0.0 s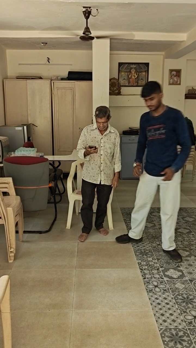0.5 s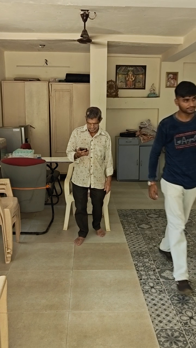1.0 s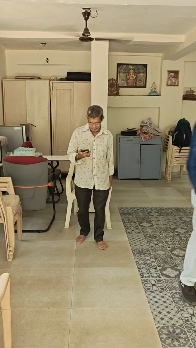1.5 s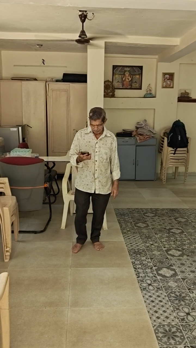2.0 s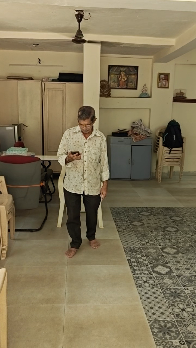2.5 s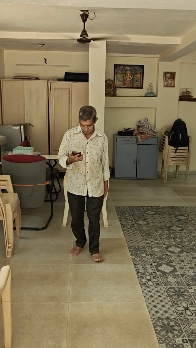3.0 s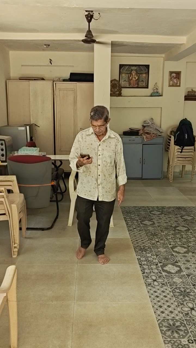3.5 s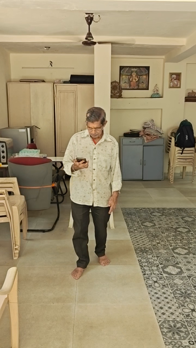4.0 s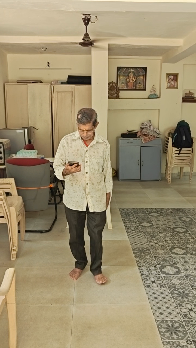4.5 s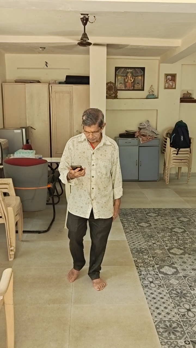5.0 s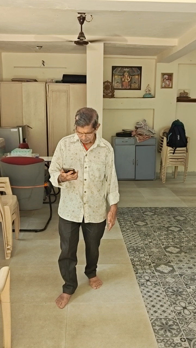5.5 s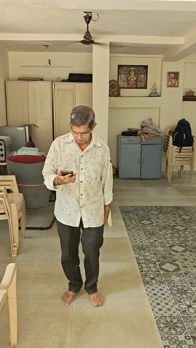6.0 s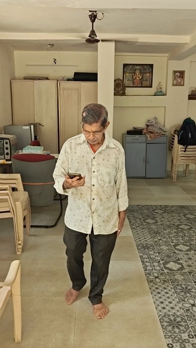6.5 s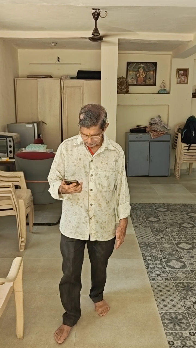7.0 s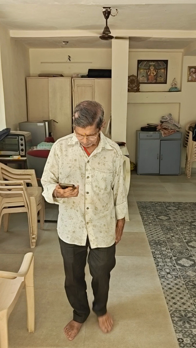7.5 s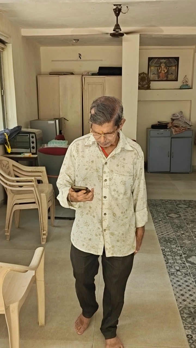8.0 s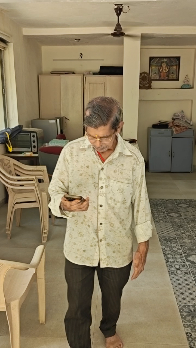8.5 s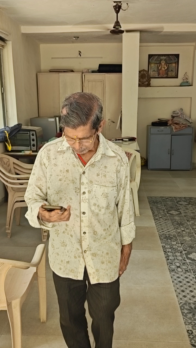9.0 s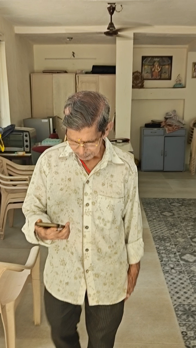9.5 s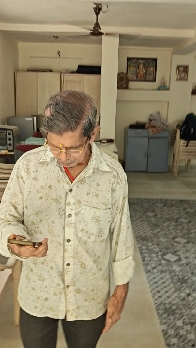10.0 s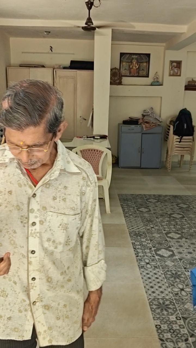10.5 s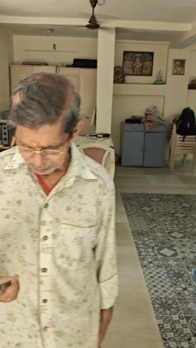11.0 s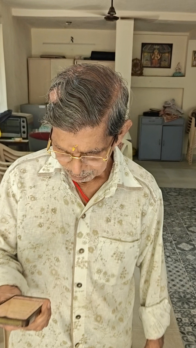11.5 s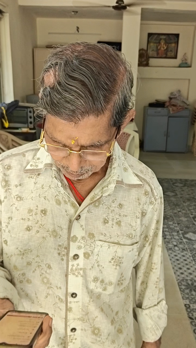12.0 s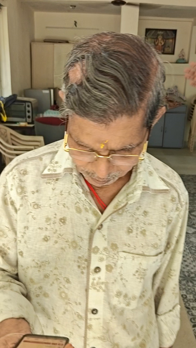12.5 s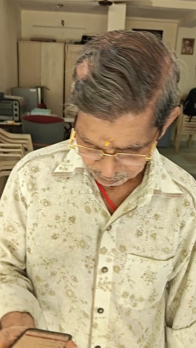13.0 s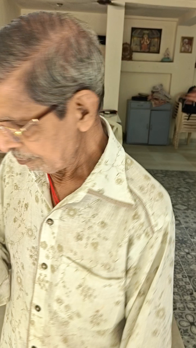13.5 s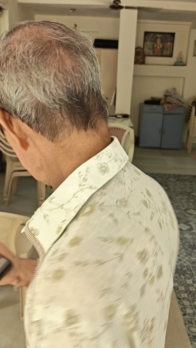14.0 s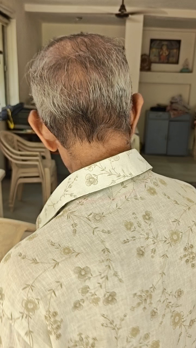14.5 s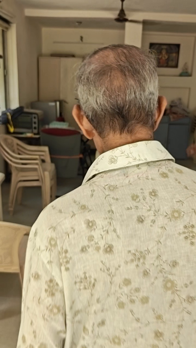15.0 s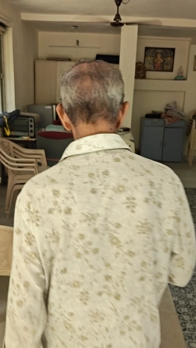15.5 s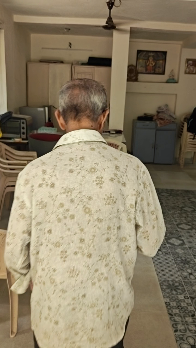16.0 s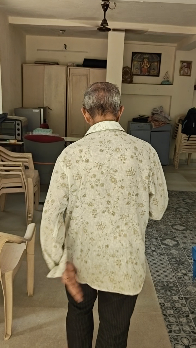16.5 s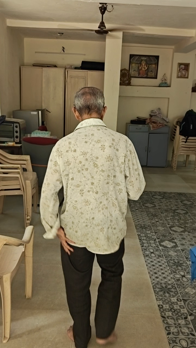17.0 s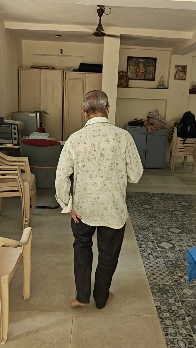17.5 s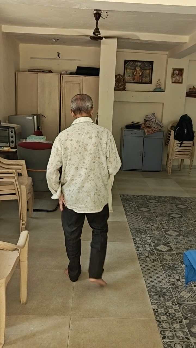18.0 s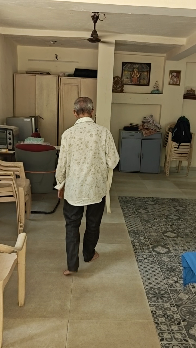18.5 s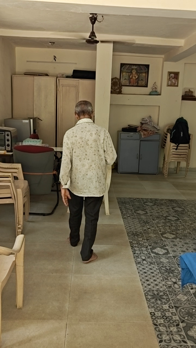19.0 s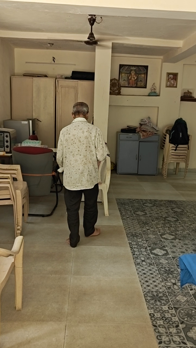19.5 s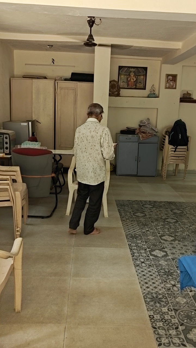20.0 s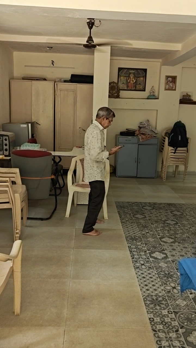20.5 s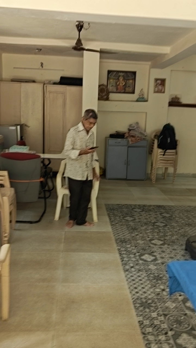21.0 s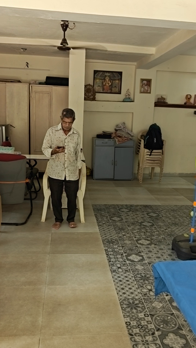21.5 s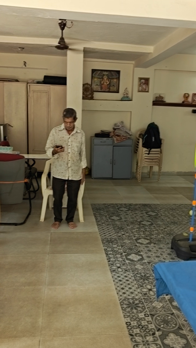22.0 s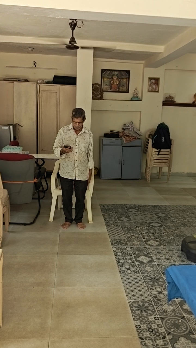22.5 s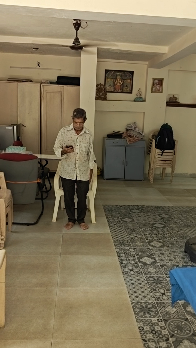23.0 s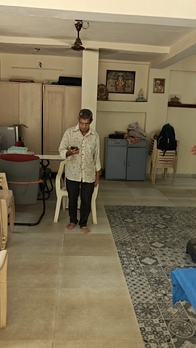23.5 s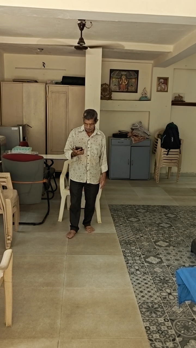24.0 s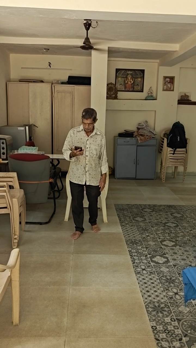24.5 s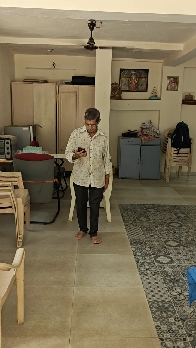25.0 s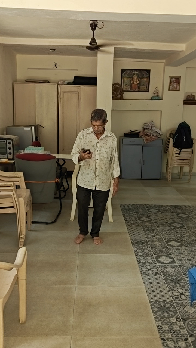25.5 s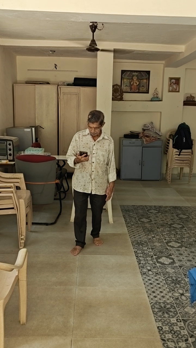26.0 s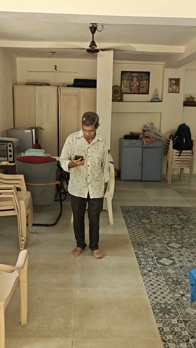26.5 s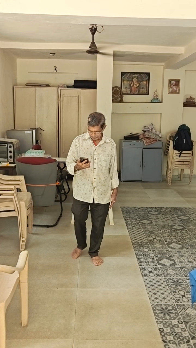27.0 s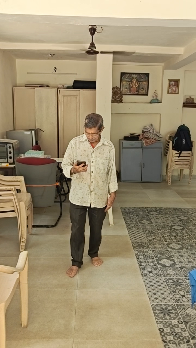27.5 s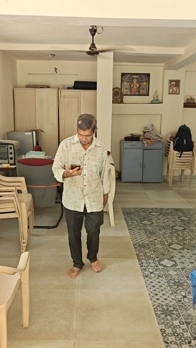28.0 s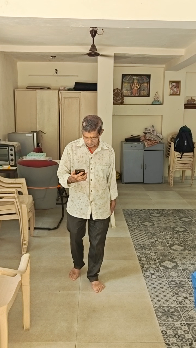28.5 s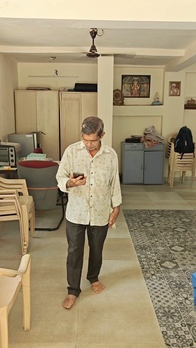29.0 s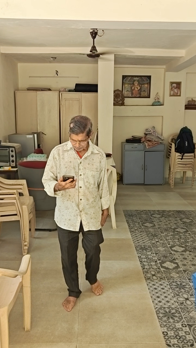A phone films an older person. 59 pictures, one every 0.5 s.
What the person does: Walking.
